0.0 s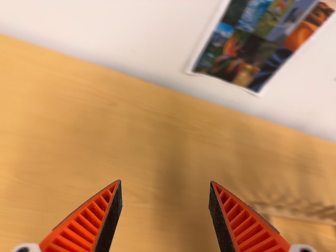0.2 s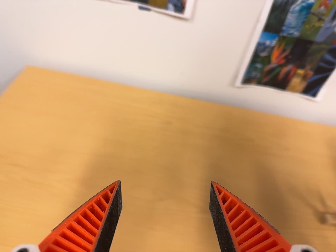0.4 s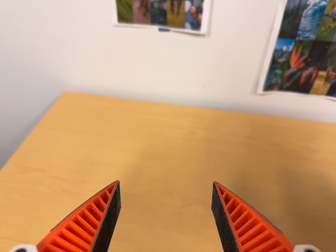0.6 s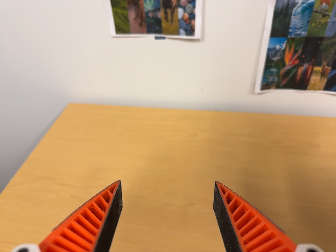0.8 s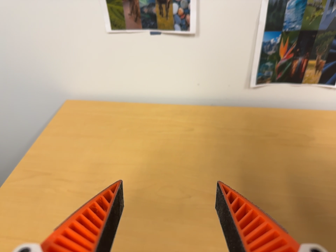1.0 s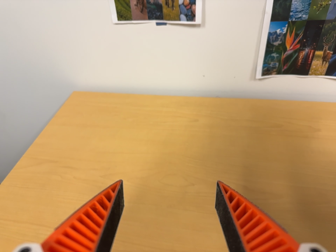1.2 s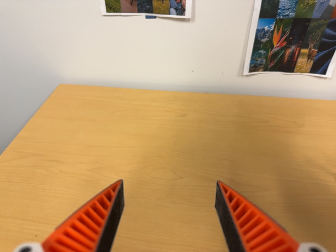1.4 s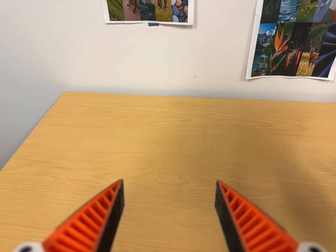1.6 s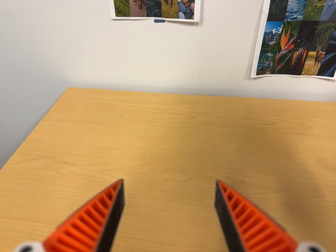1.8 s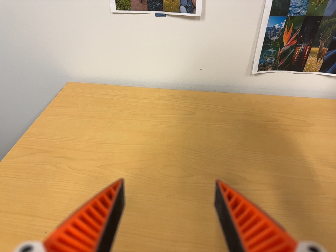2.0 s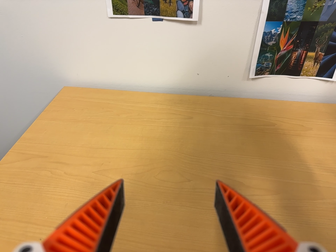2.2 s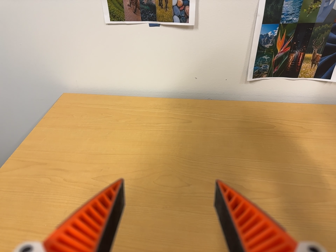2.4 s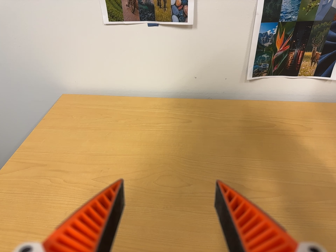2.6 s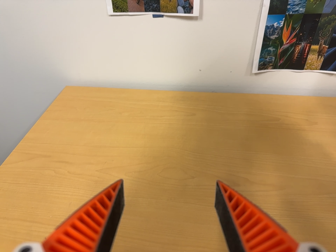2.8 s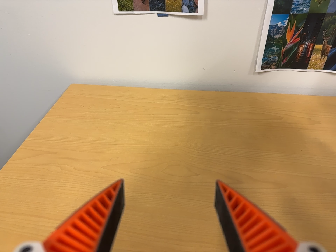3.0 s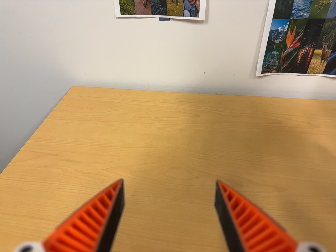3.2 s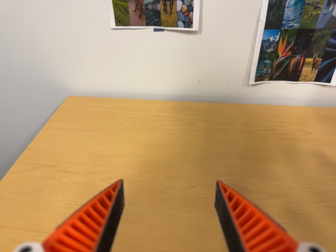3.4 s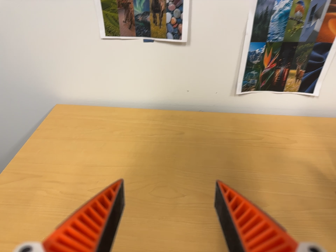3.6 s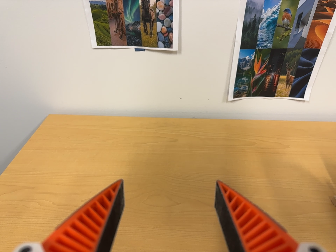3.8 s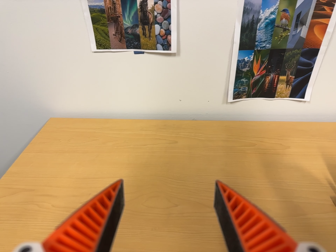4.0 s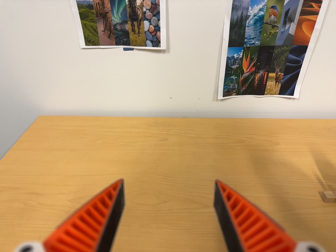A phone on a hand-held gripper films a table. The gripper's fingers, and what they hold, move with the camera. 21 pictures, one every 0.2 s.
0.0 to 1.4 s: The scene slides to the right, as the camera pans about 20 degrees to its left. It travels toward the bottom of its view and backward, about 12 cm. Its aim tips toward the top of its view by about 15 degrees. It rolls about its line of sight by about 15 degrees, and the scene rotates counterclockwise.
1.4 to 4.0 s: The camera shifts only a little, or ends up much as it began.
The film runs forward here.
